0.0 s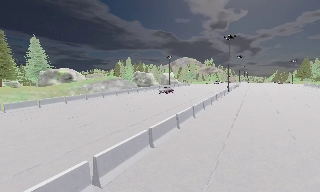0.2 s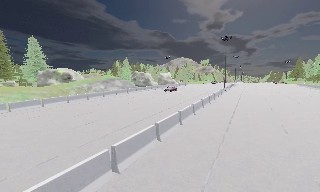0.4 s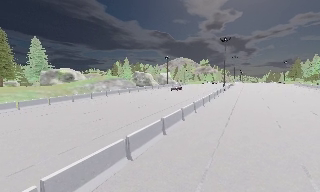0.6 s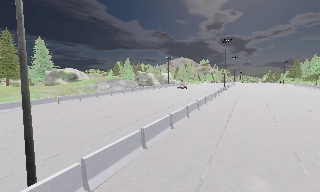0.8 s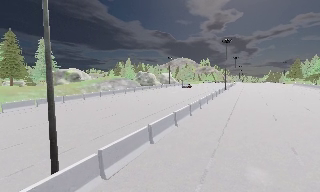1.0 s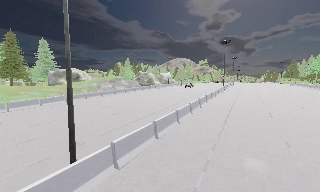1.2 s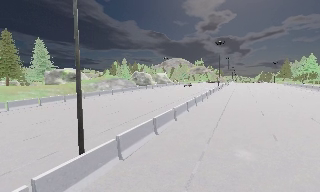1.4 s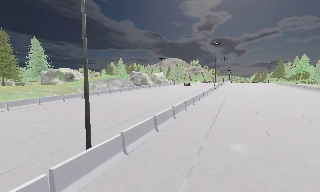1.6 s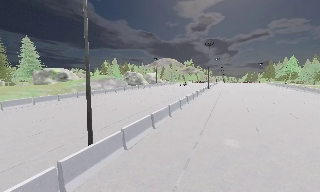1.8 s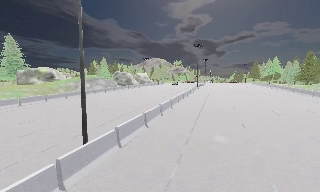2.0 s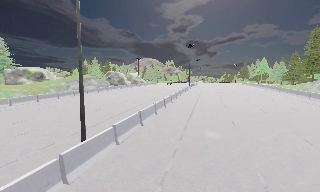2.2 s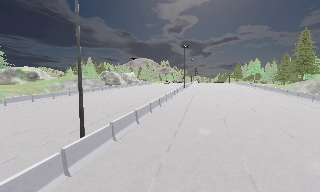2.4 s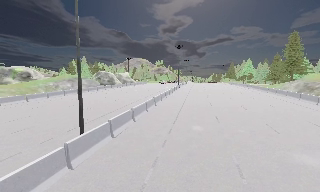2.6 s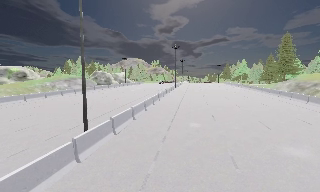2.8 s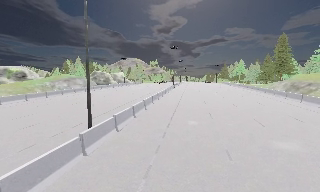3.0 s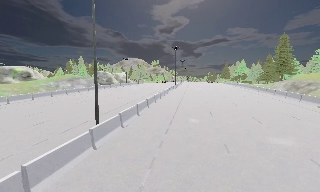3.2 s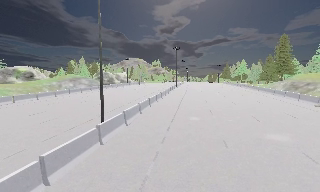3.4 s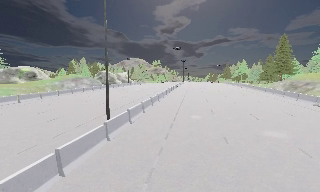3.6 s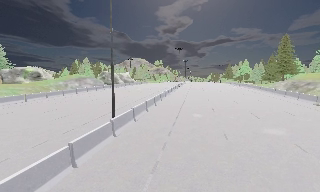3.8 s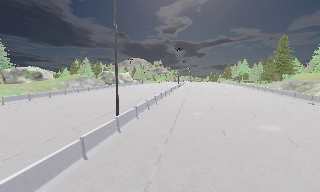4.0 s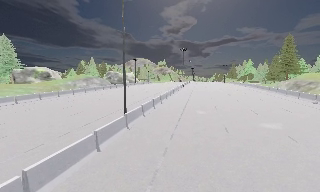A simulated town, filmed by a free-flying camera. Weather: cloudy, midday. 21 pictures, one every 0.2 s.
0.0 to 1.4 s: The camera travels backward and to its left, about 6 m, so what stands in front gets smaller.
1.4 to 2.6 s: The scene slides to the left, as the camera pans about 15 degrees to its right. It travels backward, about 3 m, so what stands in front gets smaller.
2.6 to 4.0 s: The camera travels backward, about 4.5 m, so what stands in front gets smaller.
The film runs backward here.
